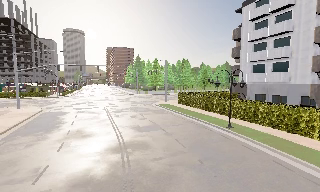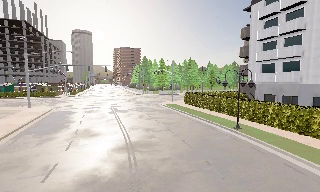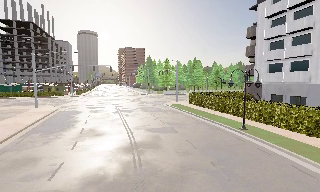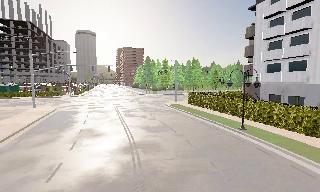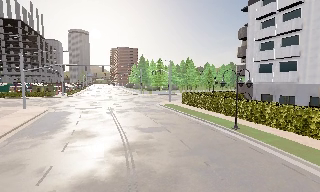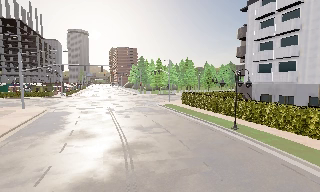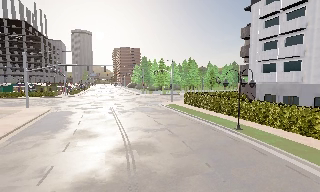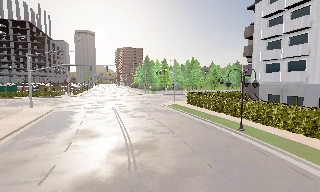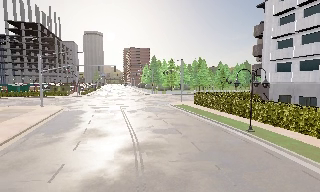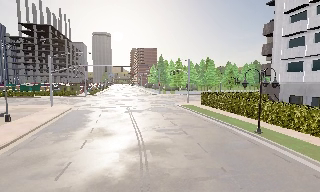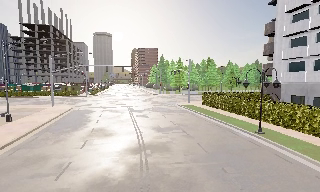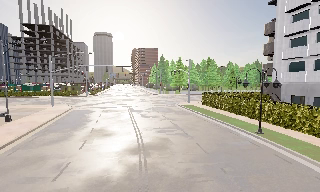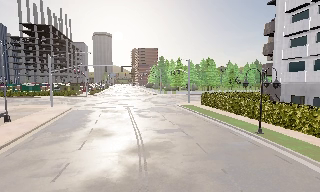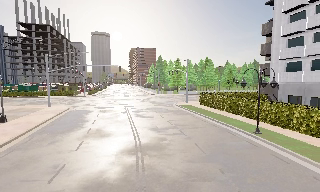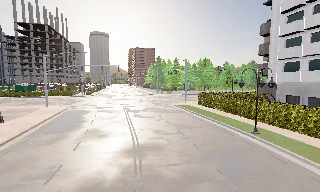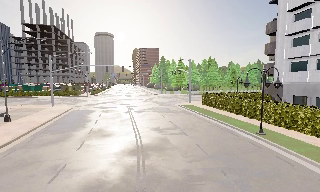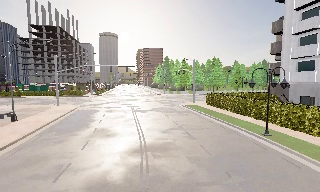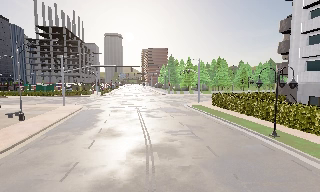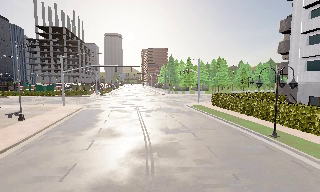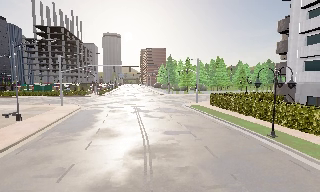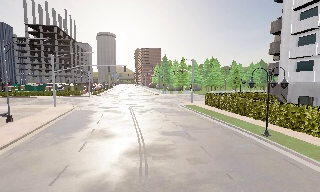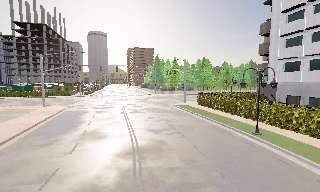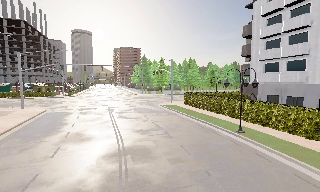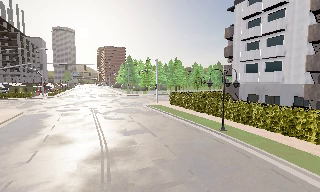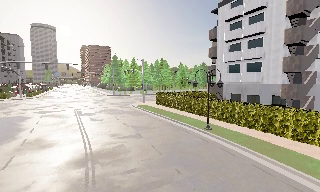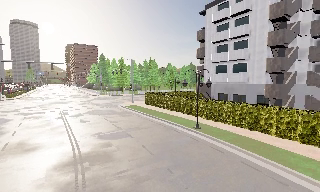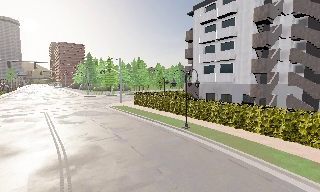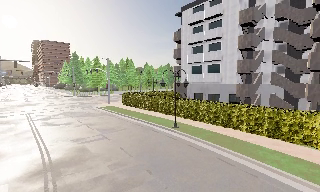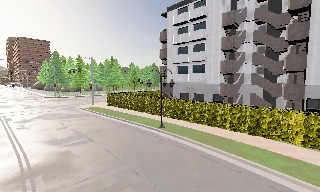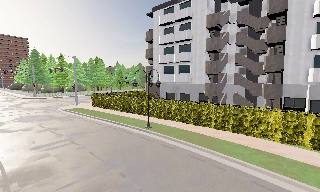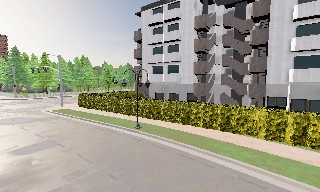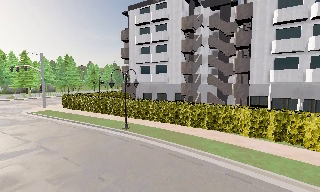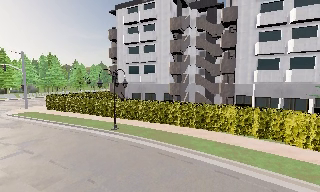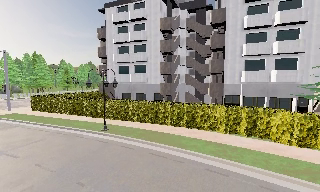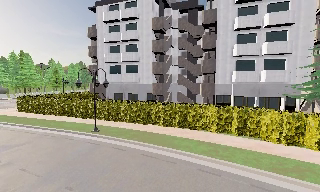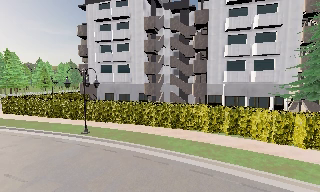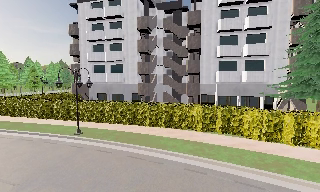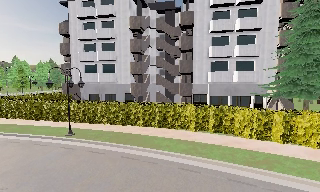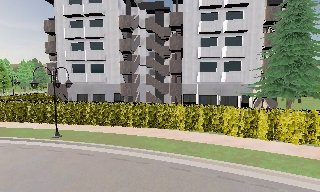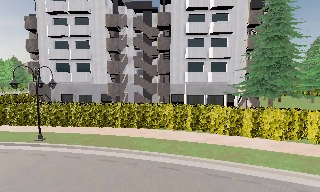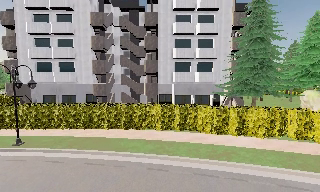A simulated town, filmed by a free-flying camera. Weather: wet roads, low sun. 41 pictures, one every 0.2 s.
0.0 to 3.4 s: The camera pans to its left, which is counterclockwise from overhead, by about 10 degrees. It travels forward, about 0.5 m, so what stands in front looms larger.
3.4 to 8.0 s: The scene slides to the left, as the camera pans about 80 degrees to its right. It travels forward and to its left, about 1 m.
The film runs forward here.
